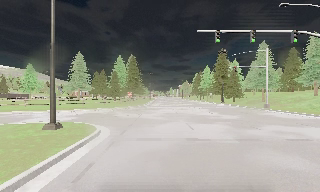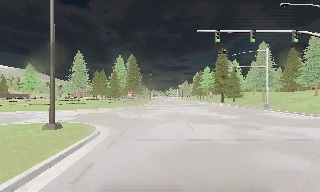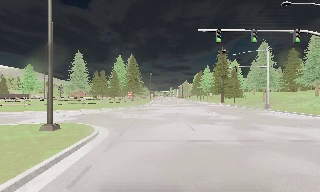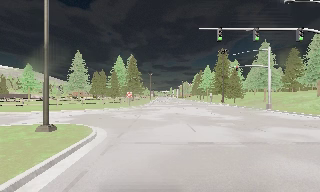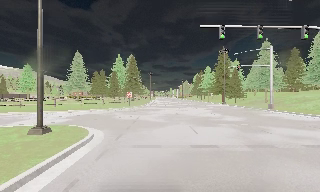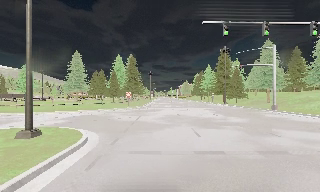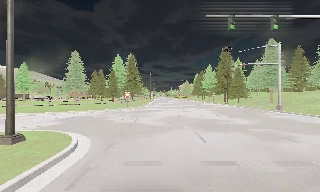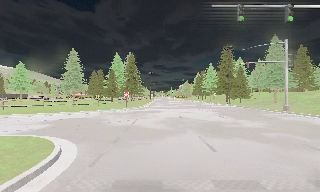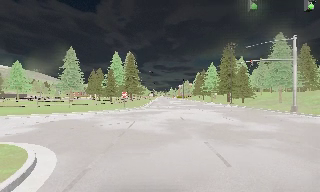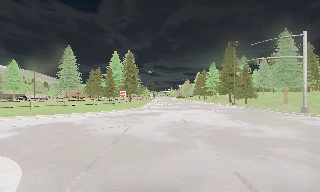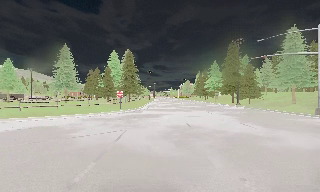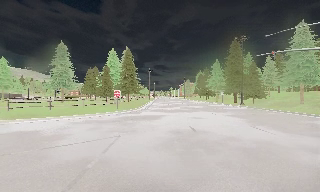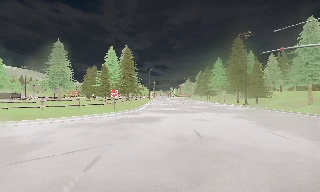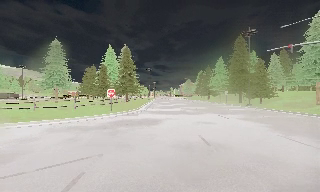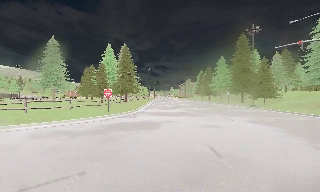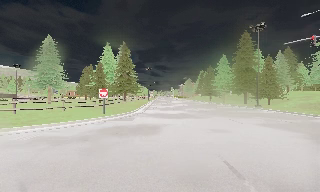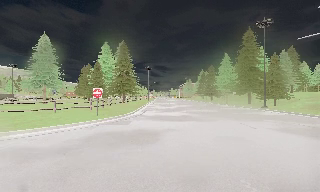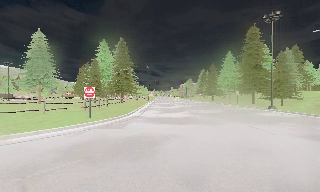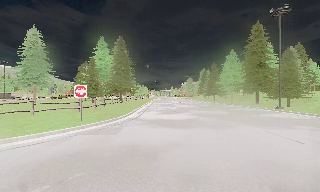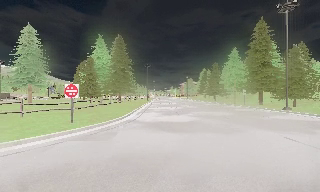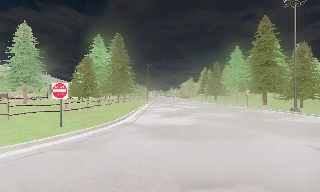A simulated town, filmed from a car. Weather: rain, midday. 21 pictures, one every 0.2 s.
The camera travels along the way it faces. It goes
forward.
0.0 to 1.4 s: The camera travels forward, about 3.5 m, so what stands in front looms larger. It gains speed.
1.4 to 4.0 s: The camera travels forward, about 16 m, so what stands in front looms larger.
The film runs forward here.
